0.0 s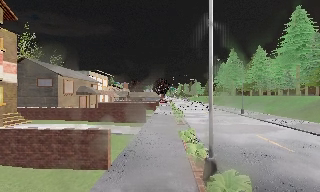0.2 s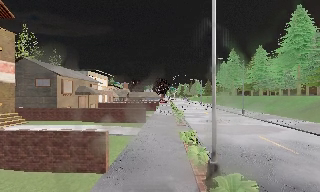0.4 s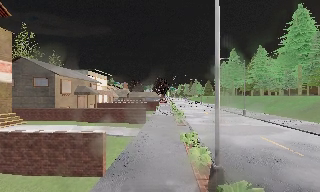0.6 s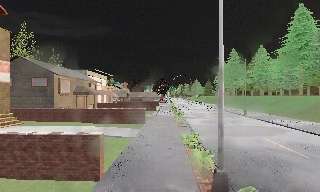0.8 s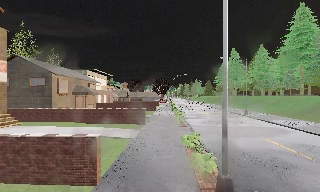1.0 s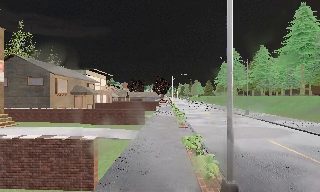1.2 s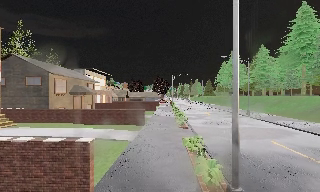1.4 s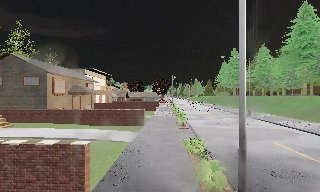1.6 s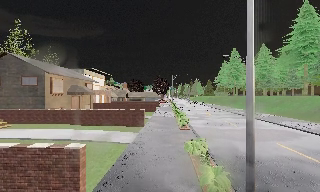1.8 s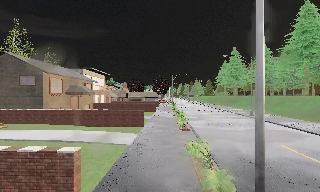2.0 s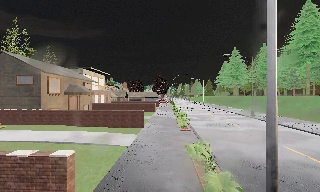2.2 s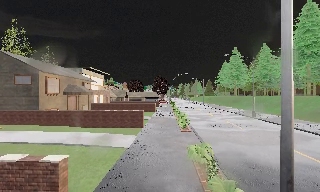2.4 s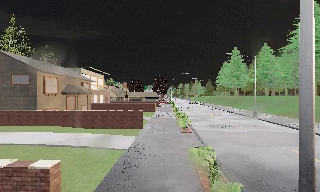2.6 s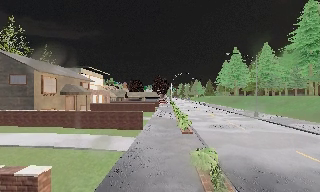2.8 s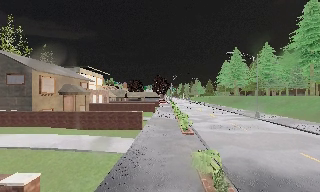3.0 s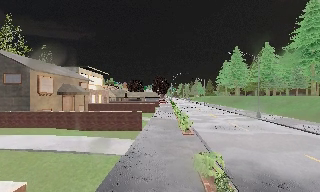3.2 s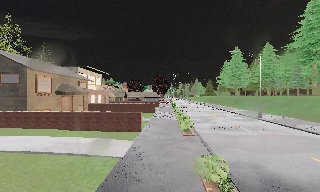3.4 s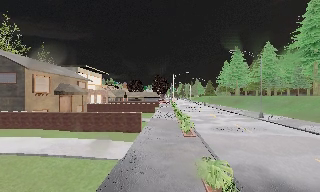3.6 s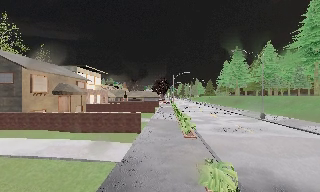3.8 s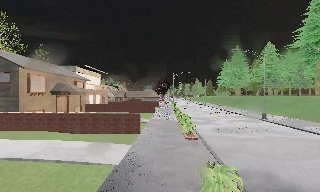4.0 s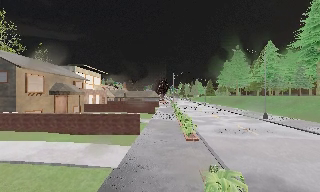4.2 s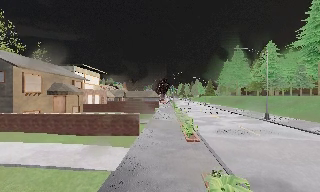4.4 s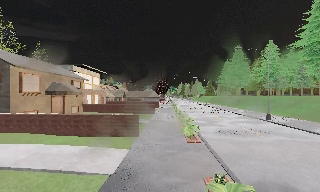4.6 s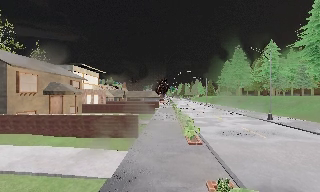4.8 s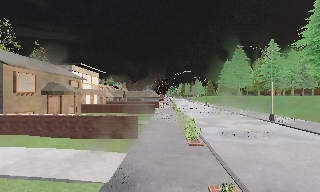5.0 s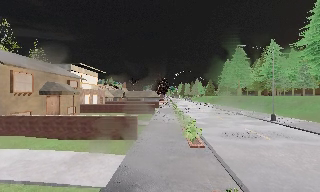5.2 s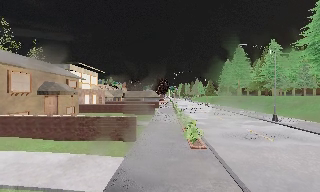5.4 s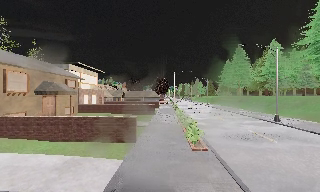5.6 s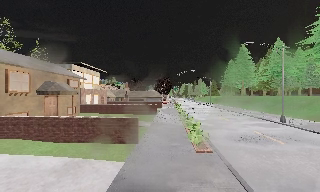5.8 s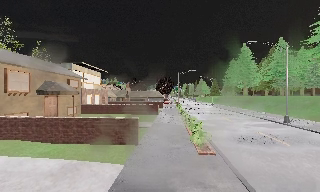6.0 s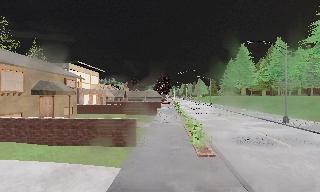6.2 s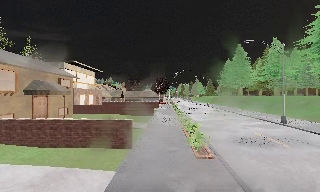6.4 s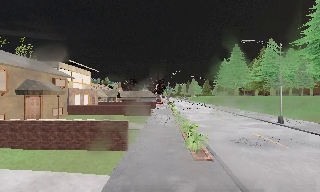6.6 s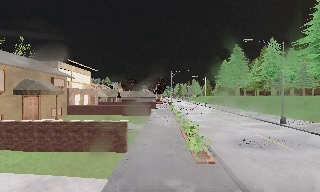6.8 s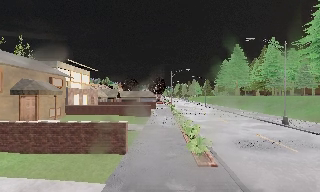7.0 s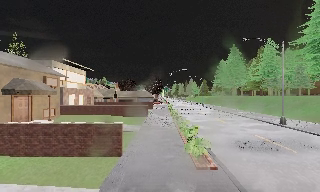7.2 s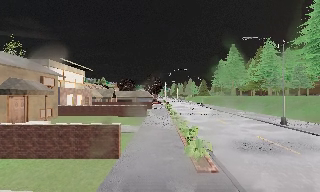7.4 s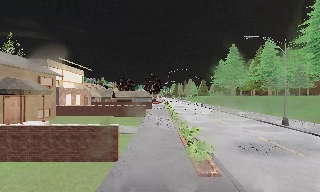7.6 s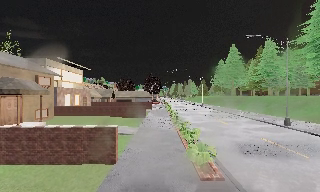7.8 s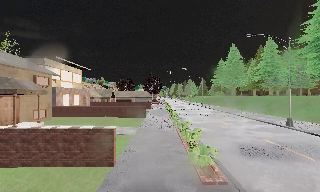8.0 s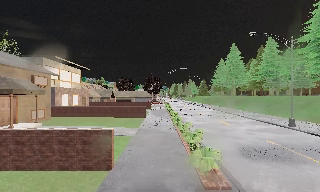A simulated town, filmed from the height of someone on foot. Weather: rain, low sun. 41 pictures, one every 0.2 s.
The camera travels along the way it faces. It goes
forward.
0.0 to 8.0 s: The camera travels forward, about 10 m, so what stands in front looms larger.
The film runs forward here.
